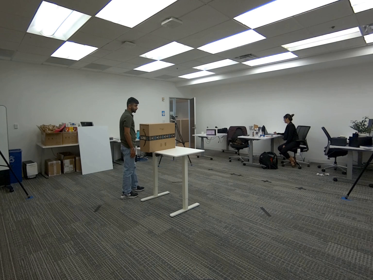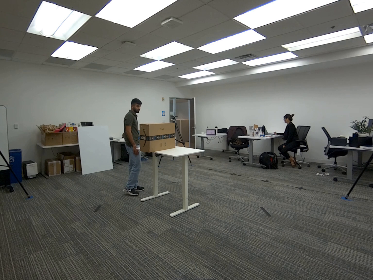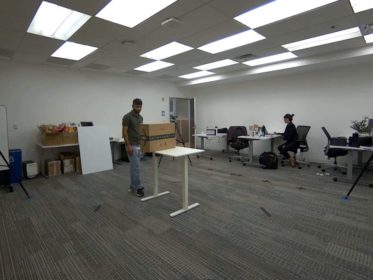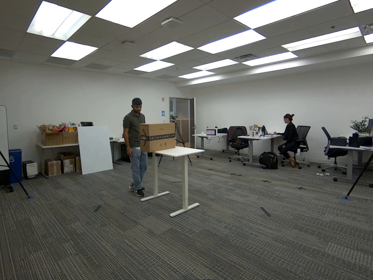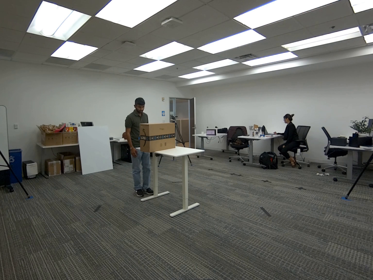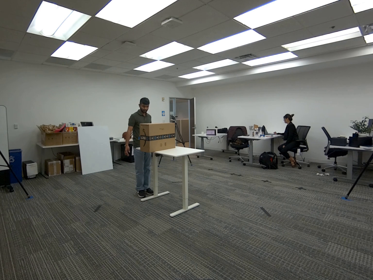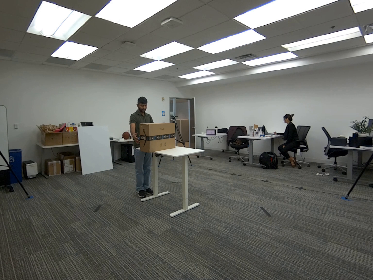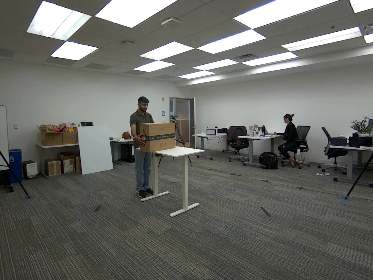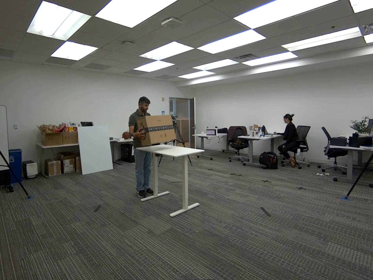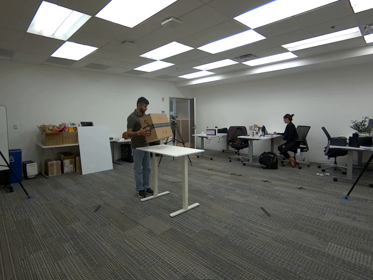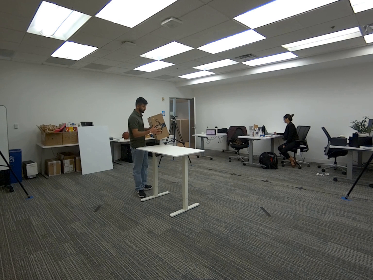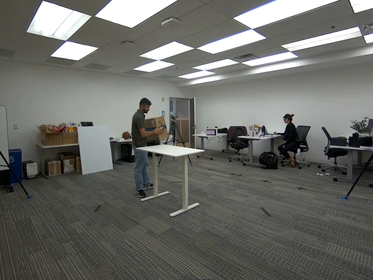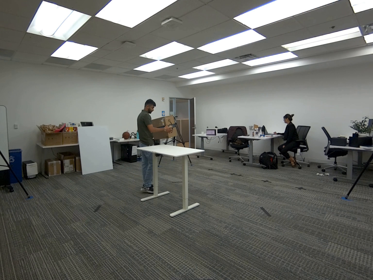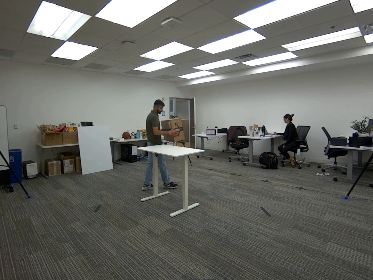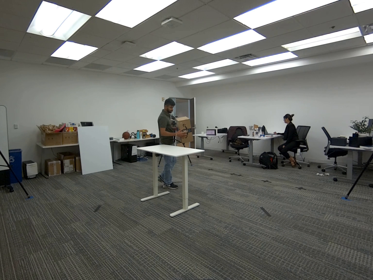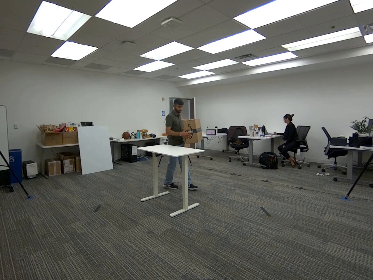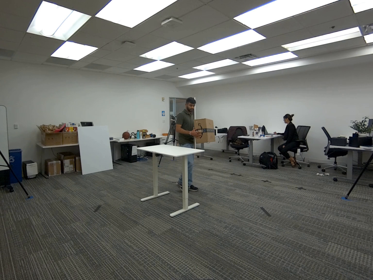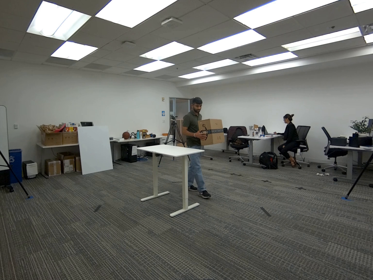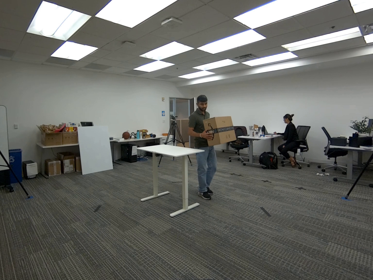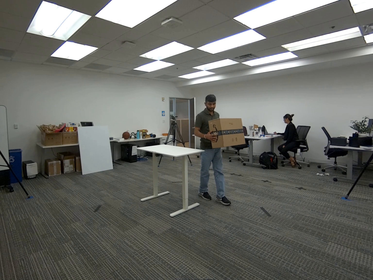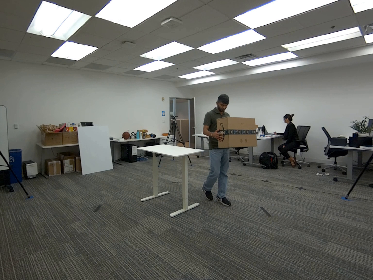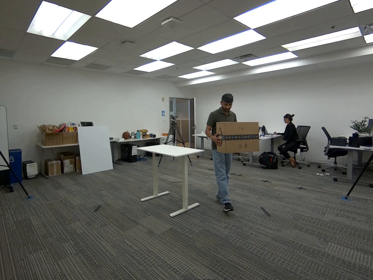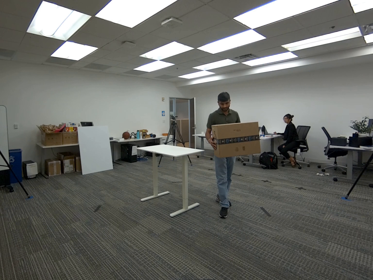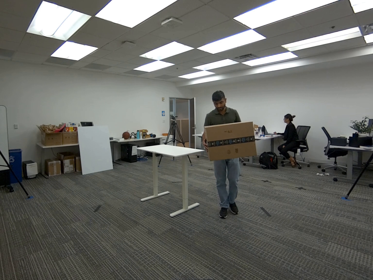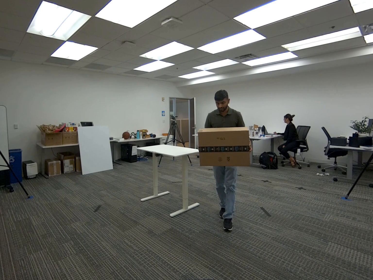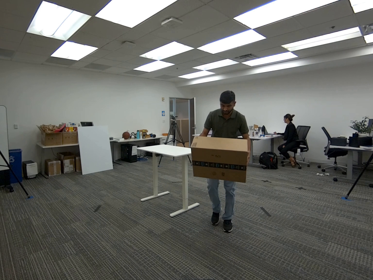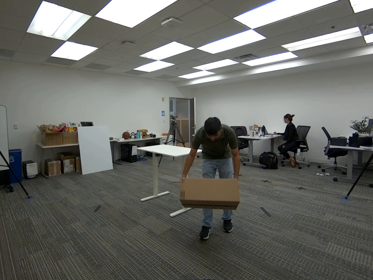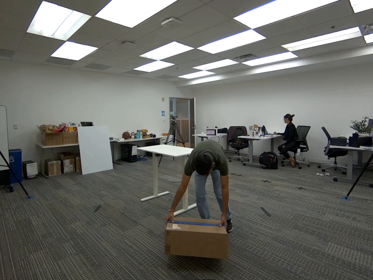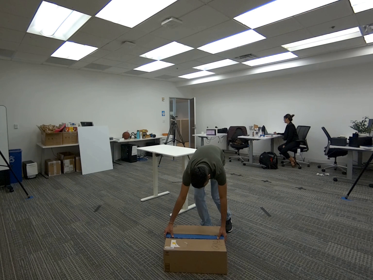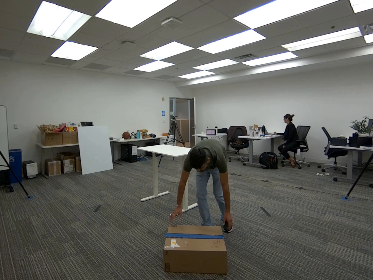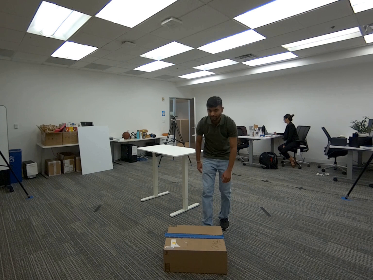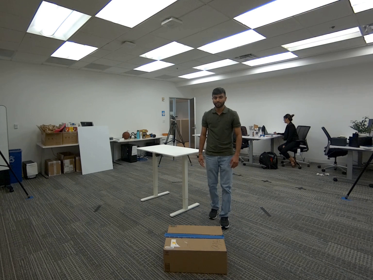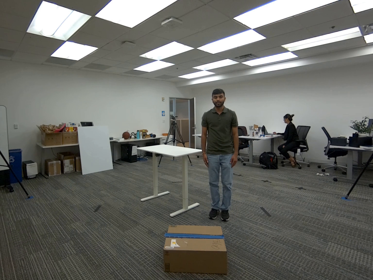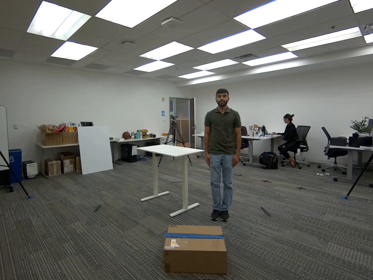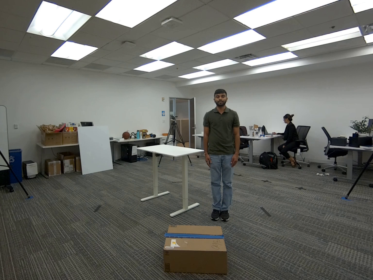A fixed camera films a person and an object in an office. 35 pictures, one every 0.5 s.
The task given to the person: Pick up the big brown cardboard box from the white desk and place it to the ground.
